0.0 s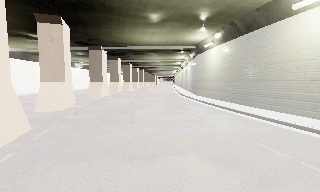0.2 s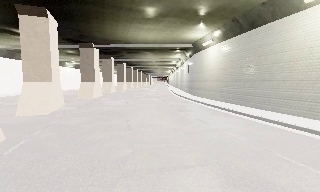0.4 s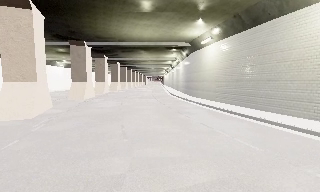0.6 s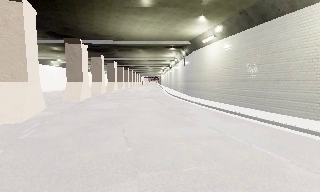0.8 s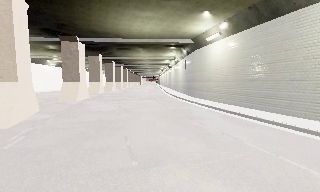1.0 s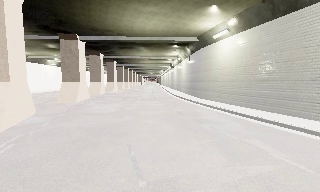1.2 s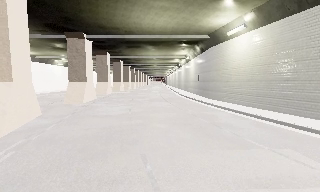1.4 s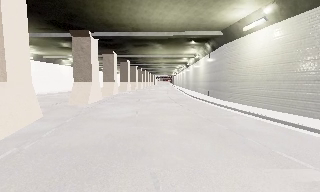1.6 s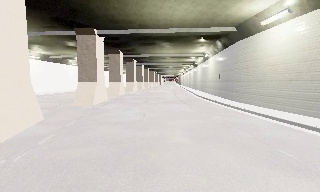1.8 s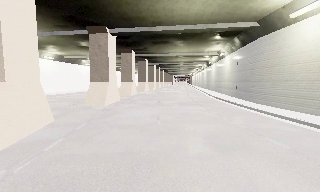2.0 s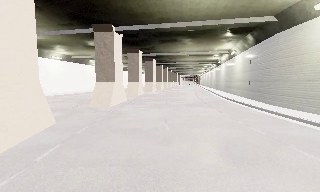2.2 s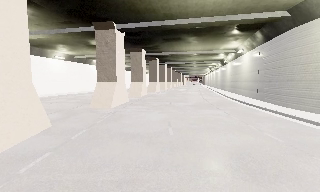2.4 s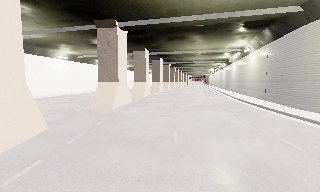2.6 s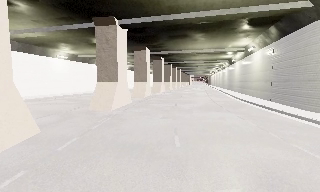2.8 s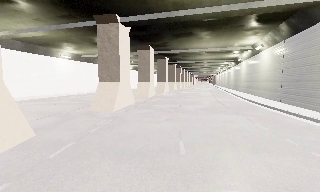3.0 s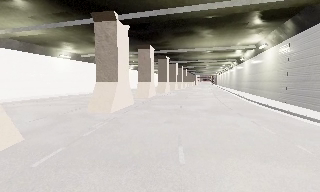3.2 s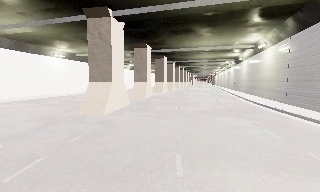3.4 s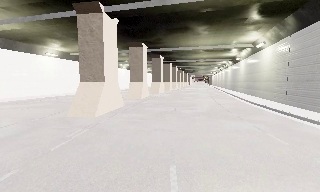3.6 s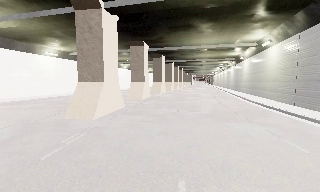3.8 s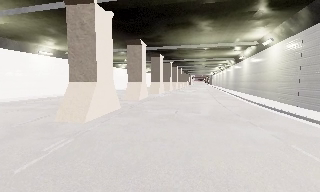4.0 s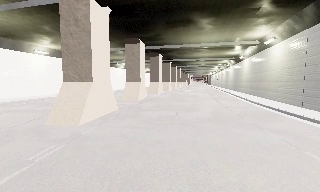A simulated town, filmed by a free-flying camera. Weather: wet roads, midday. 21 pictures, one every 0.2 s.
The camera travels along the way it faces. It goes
forward.
0.0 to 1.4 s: The camera travels forward, about 6 m, so what stands in front looms larger.
1.4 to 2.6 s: The scene slides to the right, as the camera pans about 10 degrees to its left. It travels forward, about 4 m, so what stands in front looms larger. It loses speed.
2.6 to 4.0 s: The camera travels forward, about 3.5 m, so what stands in front looms larger.
The film runs forward here.
